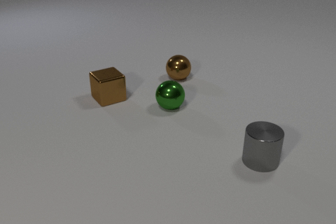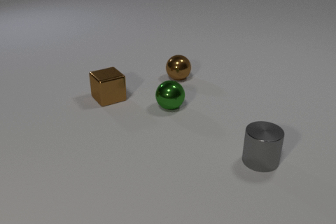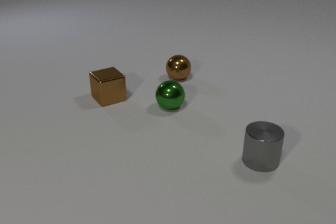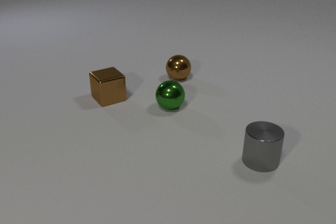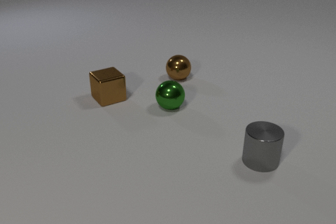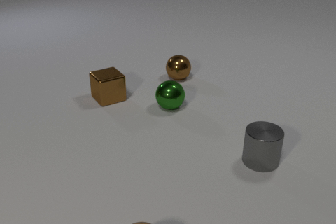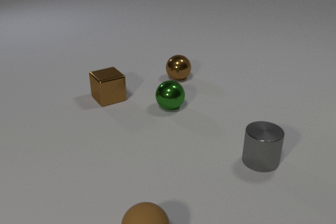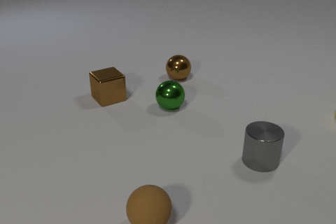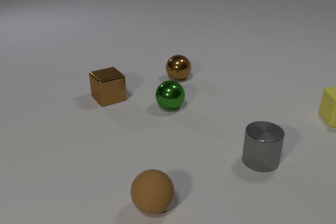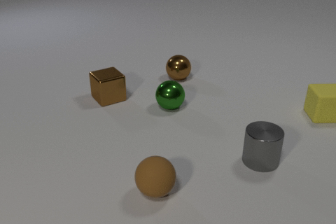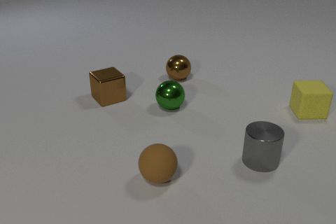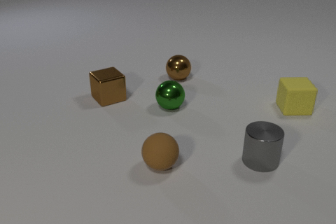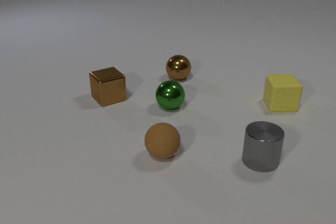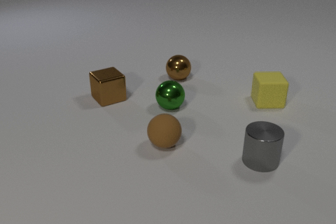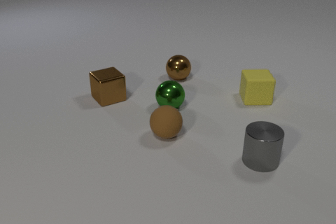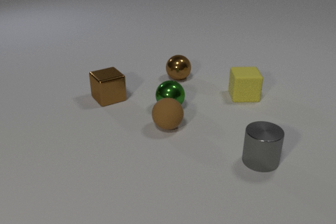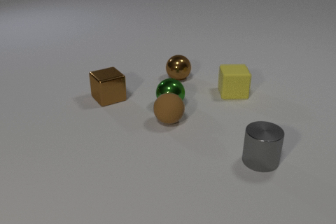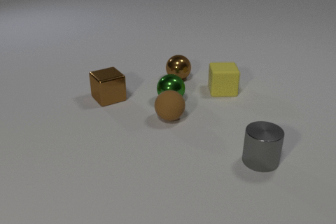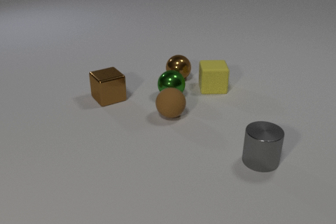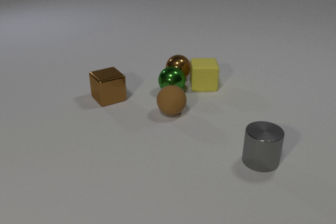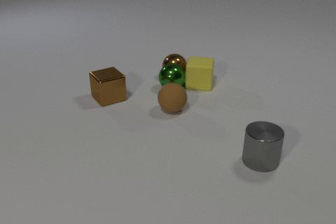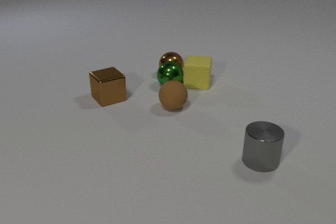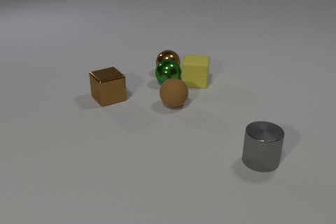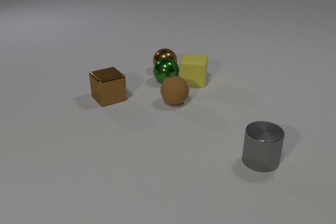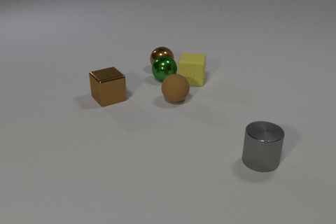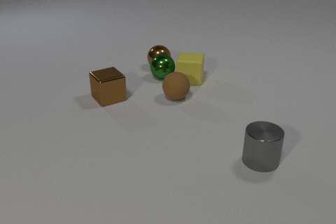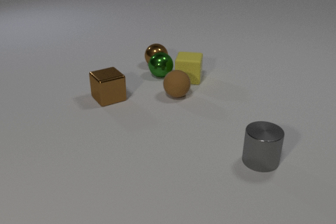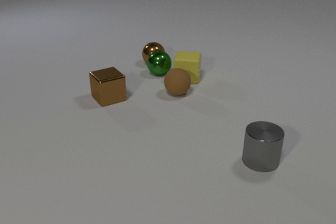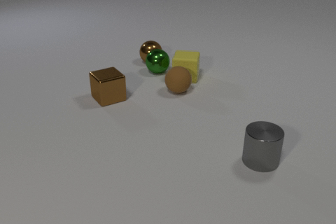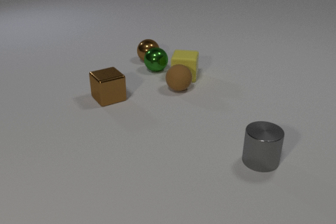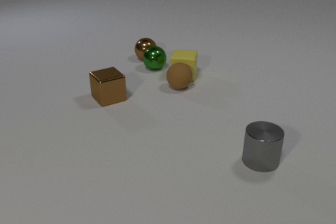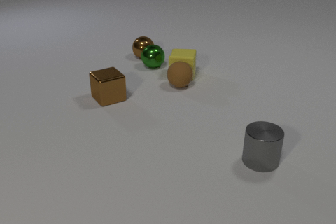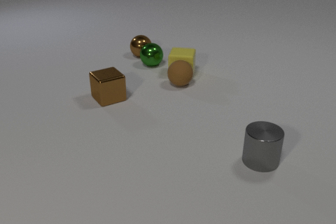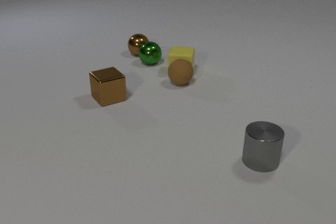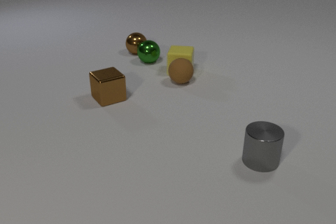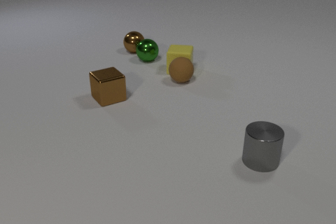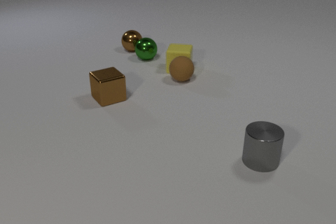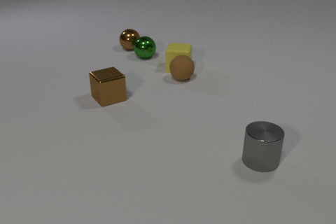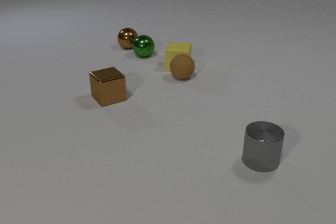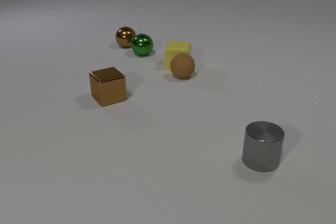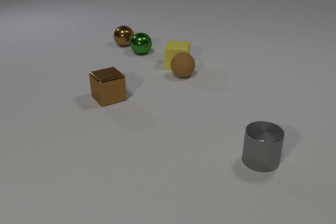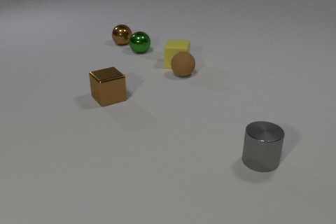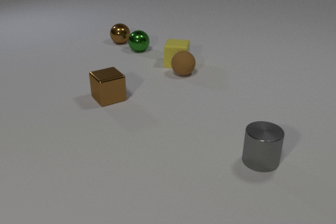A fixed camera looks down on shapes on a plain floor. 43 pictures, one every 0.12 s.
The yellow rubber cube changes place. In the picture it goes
to the left.
The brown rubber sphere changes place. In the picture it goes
away from the camera.
0.00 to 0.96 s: The brown rubber sphere comes in at the bottom edge, rolls away from the camera. The yellow rubber cube comes in at the right edge, slides to the left.
0.96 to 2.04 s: The brown rubber sphere rolls away from the camera. The green metal sphere rolls away from the camera. The yellow rubber cube slides to the left. The brown rubber sphere and the green metal sphere collide.
2.04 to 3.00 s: The brown rubber sphere rolls away from the camera. The green metal sphere rolls away from the camera. The brown metal sphere rolls away from the camera and to the left. The yellow rubber cube slides to the left and away from the camera. The brown metal sphere and the yellow rubber cube collide. The green metal sphere and the brown metal sphere collide. The green metal sphere and the yellow rubber cube collide.
3.00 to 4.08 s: The brown rubber sphere rolls away from the camera. The green metal sphere rolls away from the camera. The brown metal sphere rolls away from the camera and to the left. The yellow rubber cube slides away from the camera and to the left. The brown rubber sphere and the yellow rubber cube collide.
4.08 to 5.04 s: The brown rubber sphere rolls away from the camera. The green metal sphere rolls away from the camera. The brown metal sphere rolls away from the camera and to the left. The yellow rubber cube slides away from the camera.
What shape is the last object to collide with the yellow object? sphere.
How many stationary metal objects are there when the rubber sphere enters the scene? 4.
Are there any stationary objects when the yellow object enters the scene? yes.
